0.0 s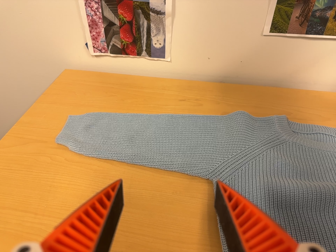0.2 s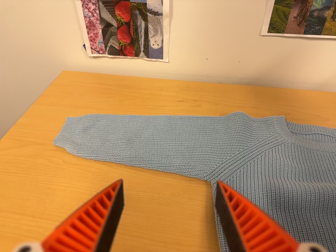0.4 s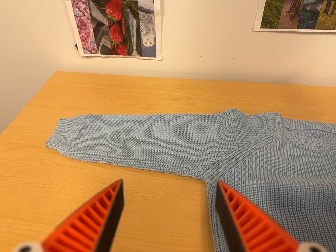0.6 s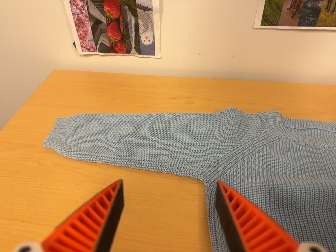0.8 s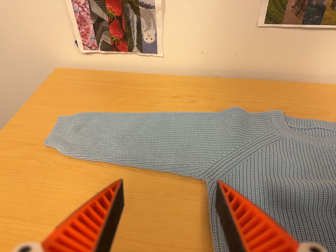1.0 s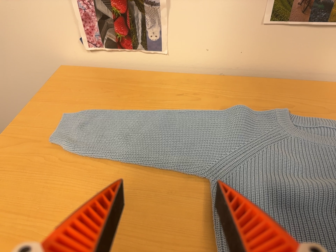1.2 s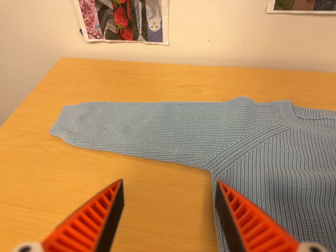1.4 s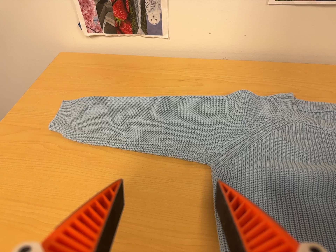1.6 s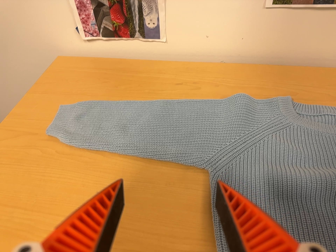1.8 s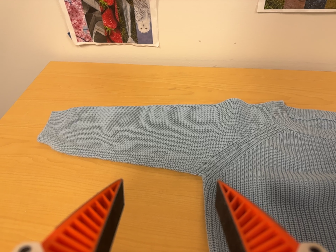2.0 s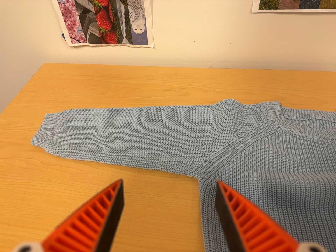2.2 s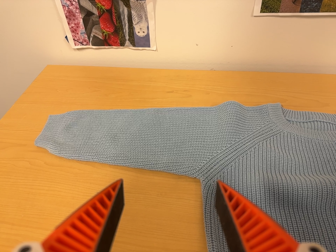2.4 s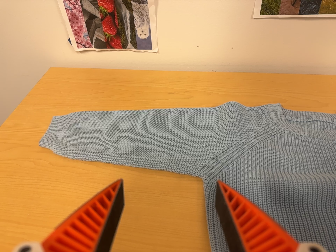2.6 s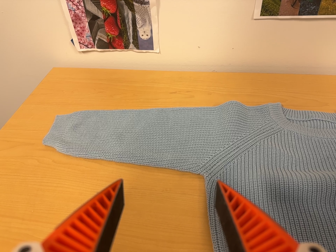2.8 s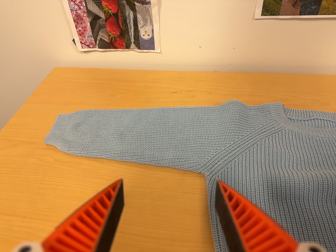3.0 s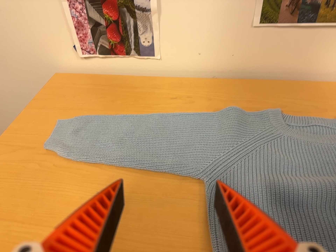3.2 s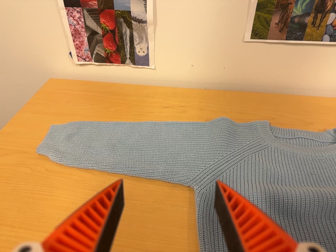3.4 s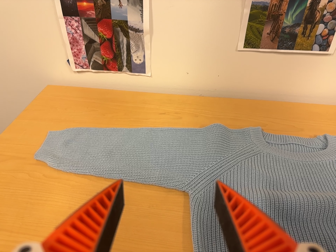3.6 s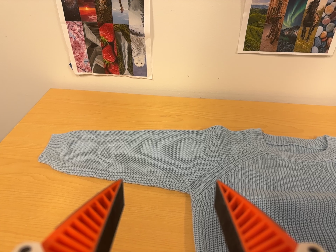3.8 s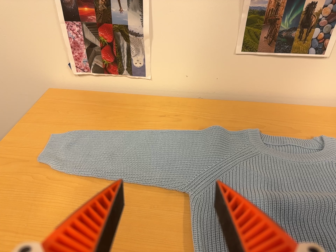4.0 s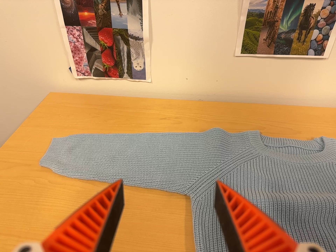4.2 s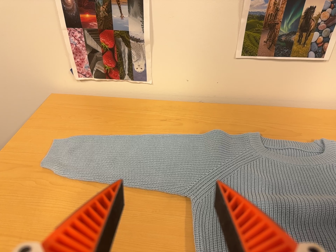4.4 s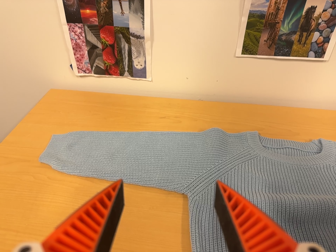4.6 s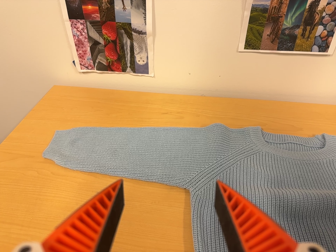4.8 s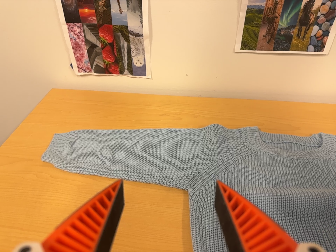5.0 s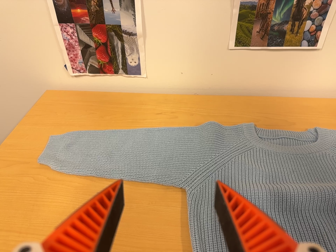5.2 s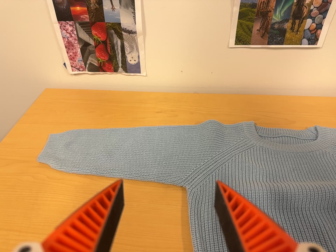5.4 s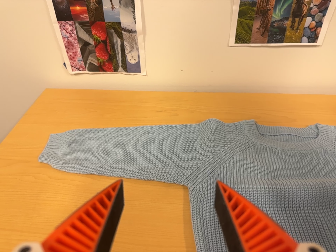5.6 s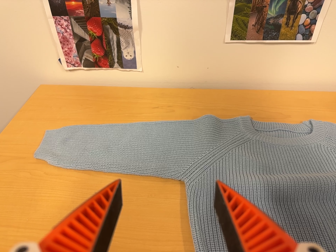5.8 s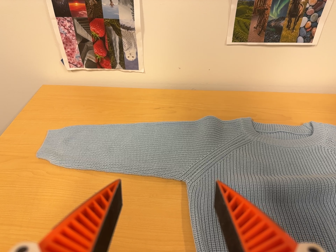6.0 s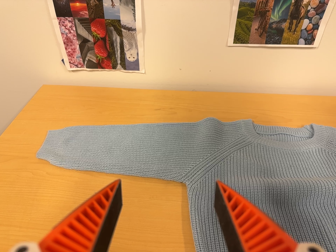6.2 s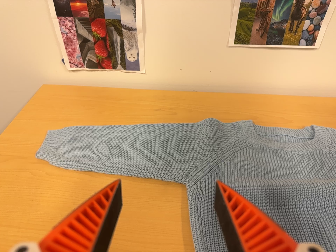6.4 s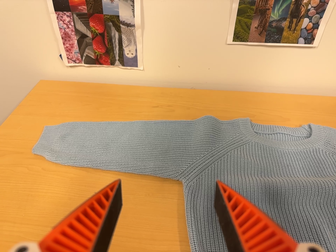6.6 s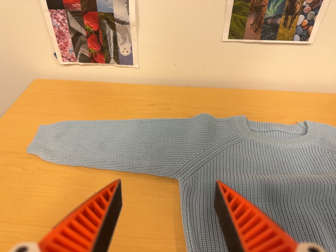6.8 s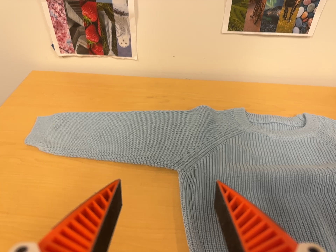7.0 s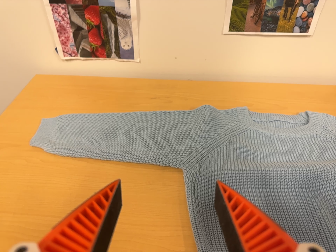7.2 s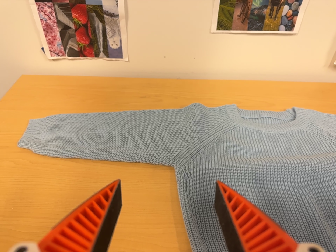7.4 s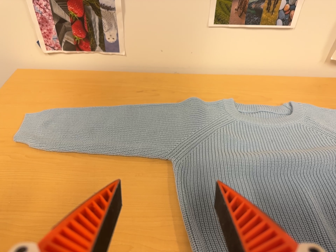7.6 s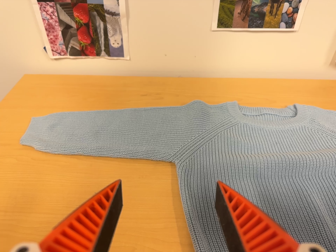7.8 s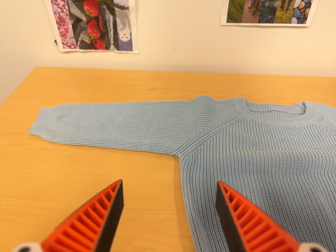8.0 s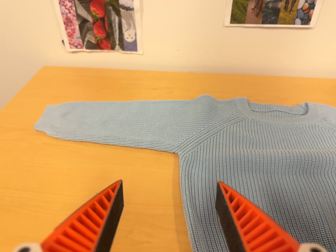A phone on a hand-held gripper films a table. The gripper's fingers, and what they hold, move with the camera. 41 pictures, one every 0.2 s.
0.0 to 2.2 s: The camera shifts only a little, or ends up much as it began.
2.2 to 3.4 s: The camera travels backward, about 4 cm, so what stands in front gets smaller.
3.4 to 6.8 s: The camera shifts only a little, or ends up much as it began.
6.8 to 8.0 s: The camera travels toward the bottom of its view, about 5 cm, so close, fixed things drift upward.
The film runs backward here.
